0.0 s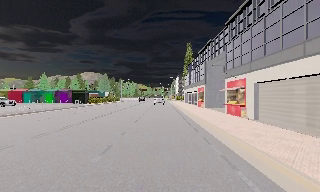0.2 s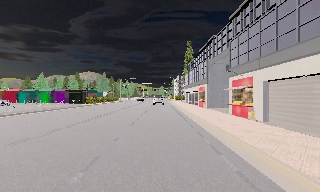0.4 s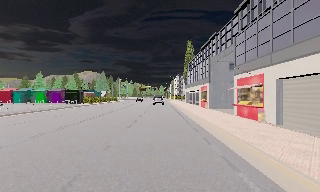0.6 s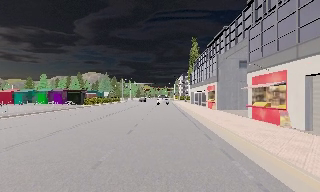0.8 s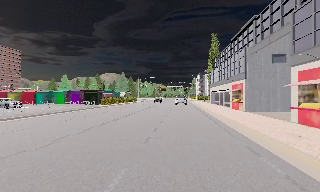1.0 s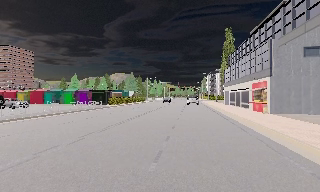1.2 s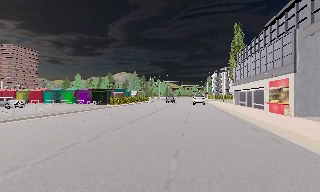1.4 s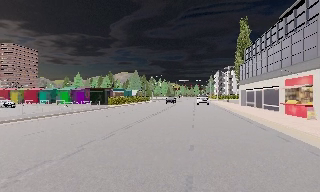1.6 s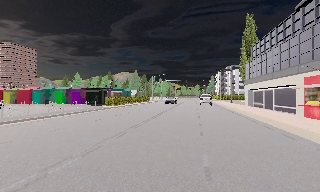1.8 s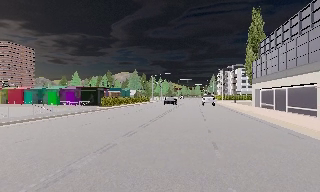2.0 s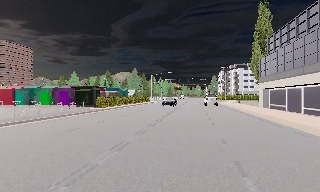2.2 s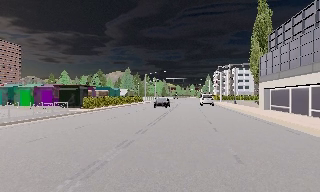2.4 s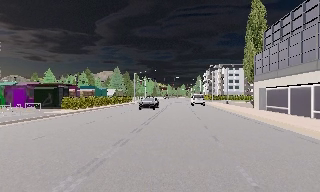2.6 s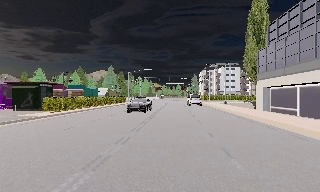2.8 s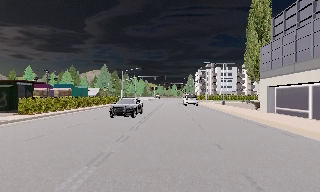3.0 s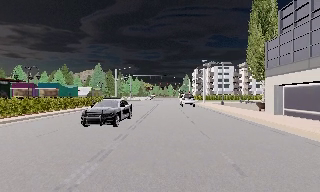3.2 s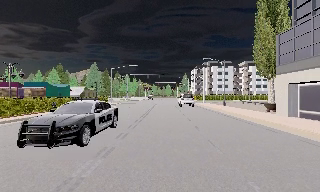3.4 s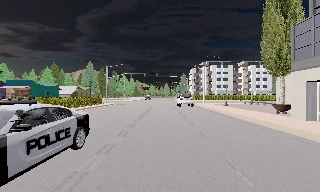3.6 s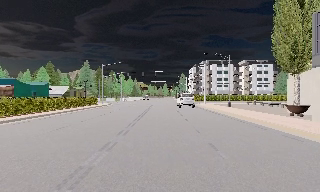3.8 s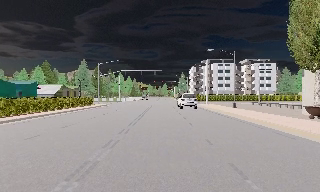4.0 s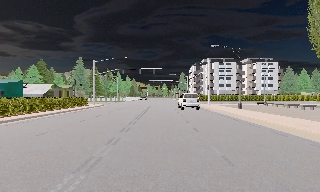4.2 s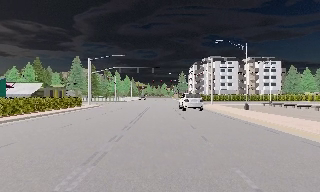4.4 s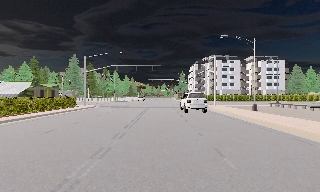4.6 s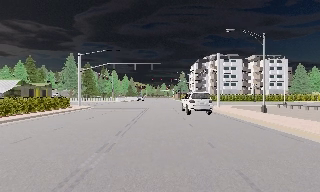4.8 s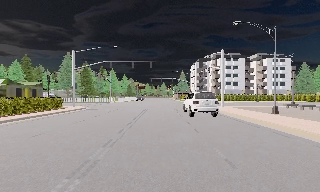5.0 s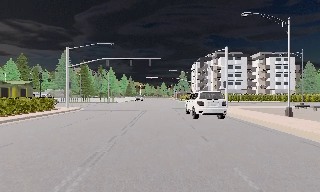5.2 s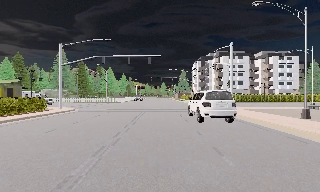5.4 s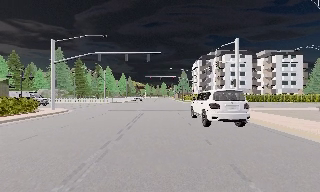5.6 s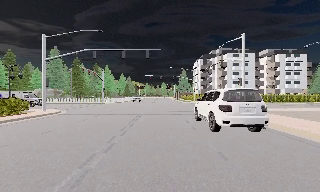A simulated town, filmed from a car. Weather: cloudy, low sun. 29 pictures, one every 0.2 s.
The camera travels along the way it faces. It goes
forward.
0.0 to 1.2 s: The scene slides to the right, as the camera pans about 10 degrees to its left. It travels forward, about 8 m, so what stands in front looms larger. It gains speed.
1.2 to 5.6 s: The camera swings to its right by about 10 degrees, and the scene slides to the left. It travels forward, about 35 m, so what stands in front looms larger.
The film runs forward here.
